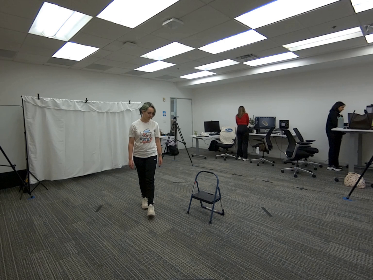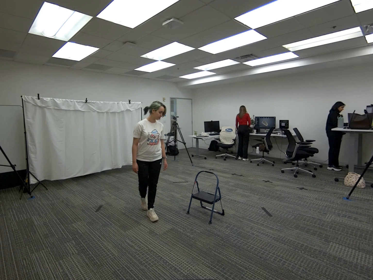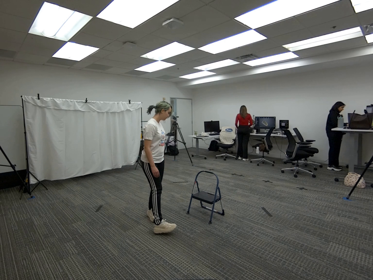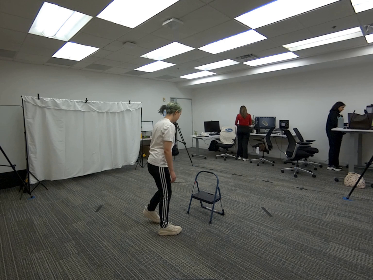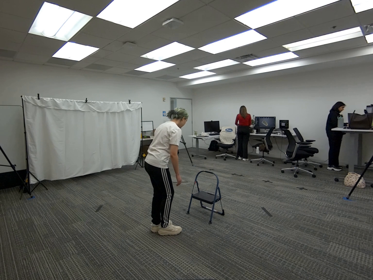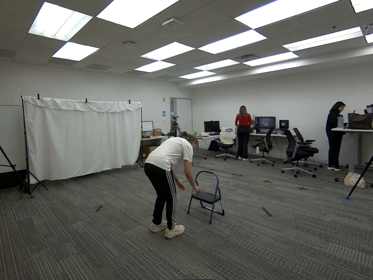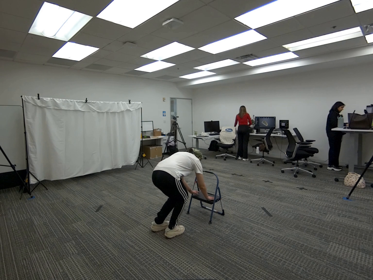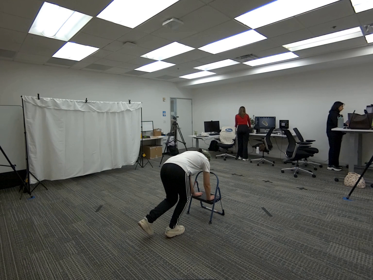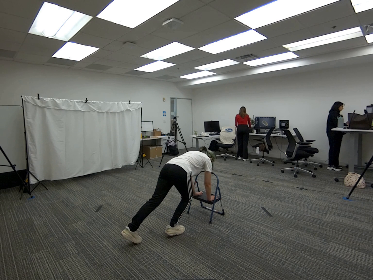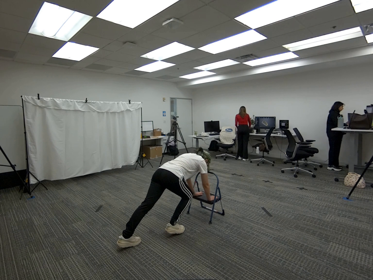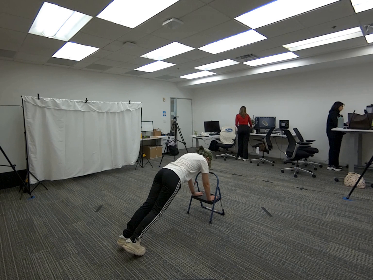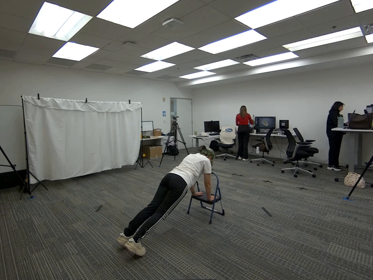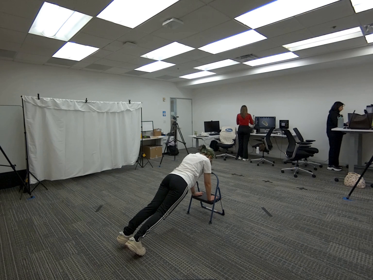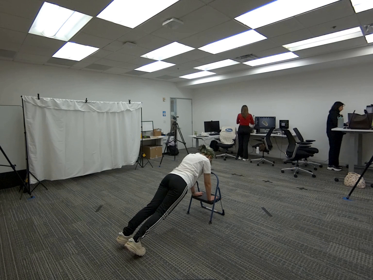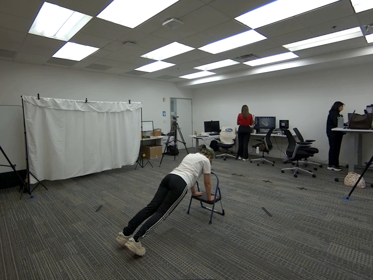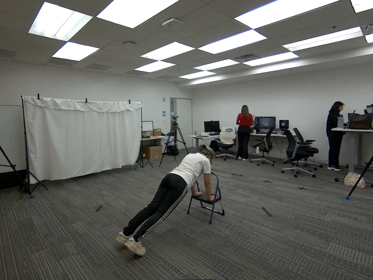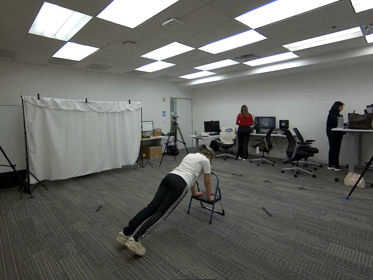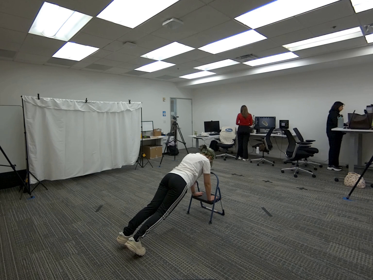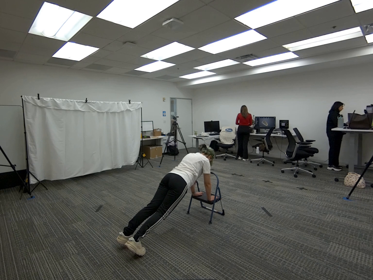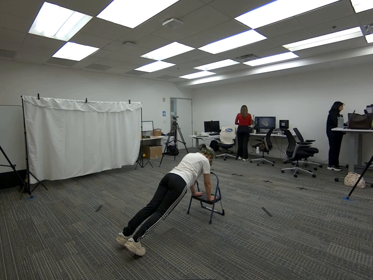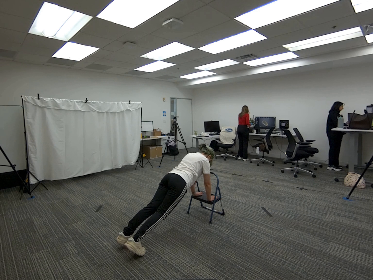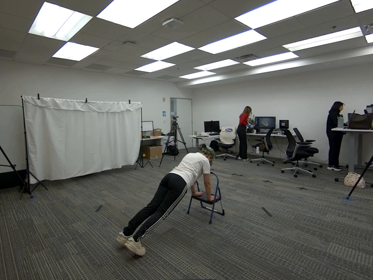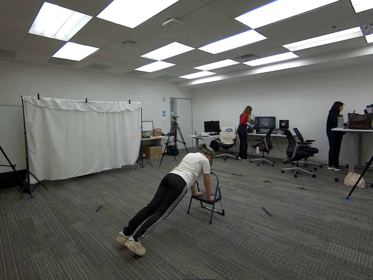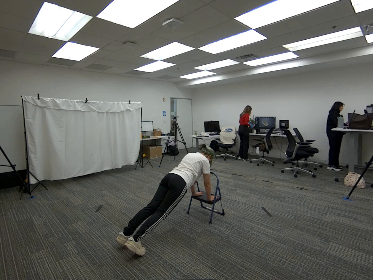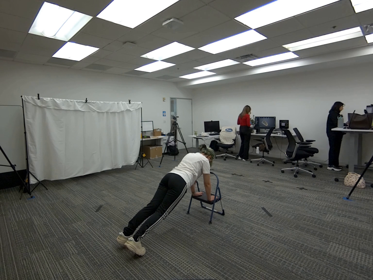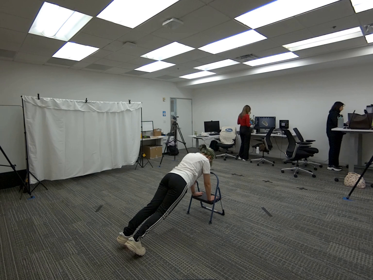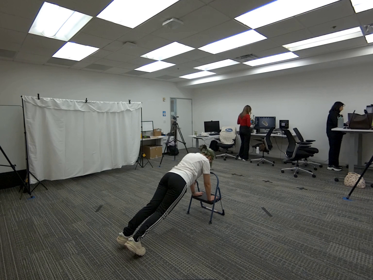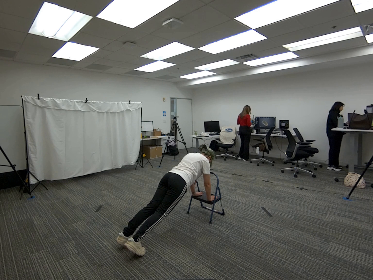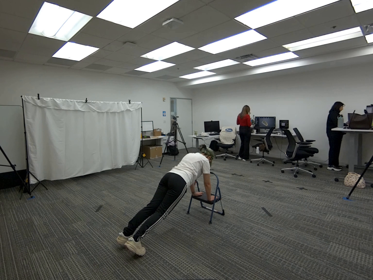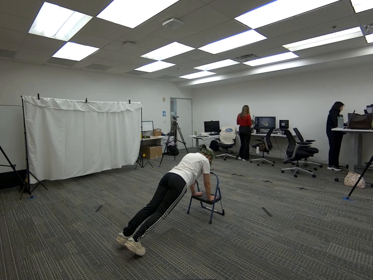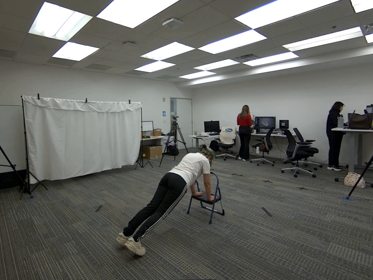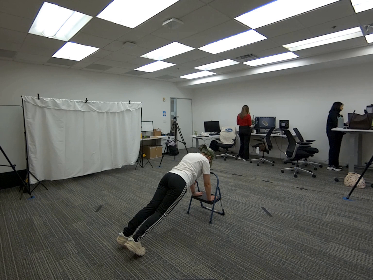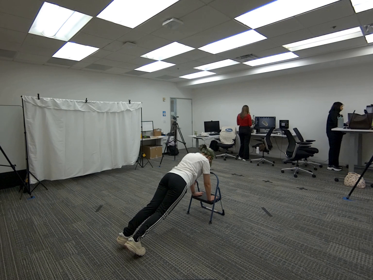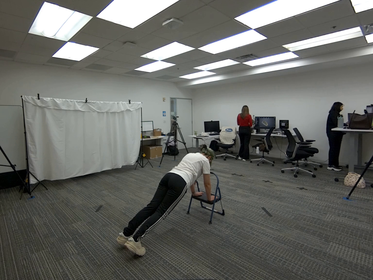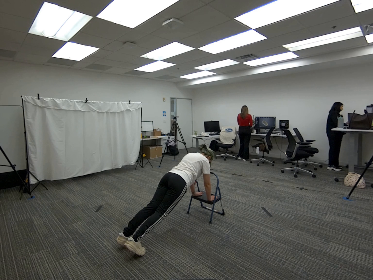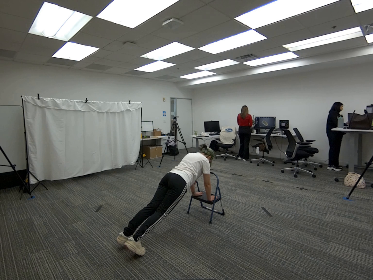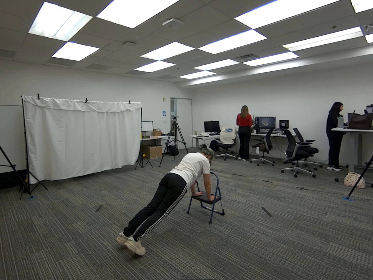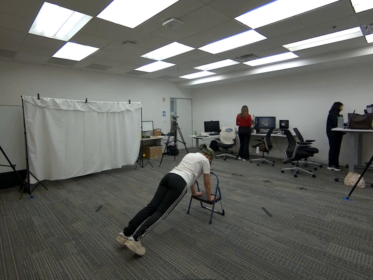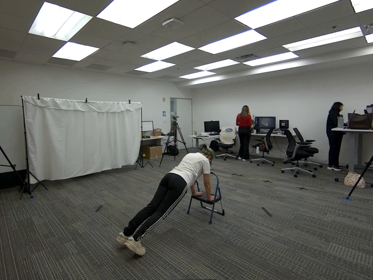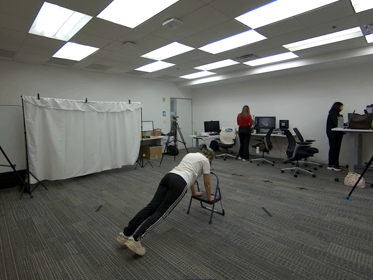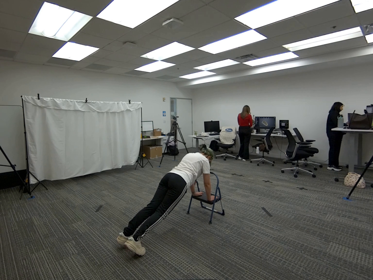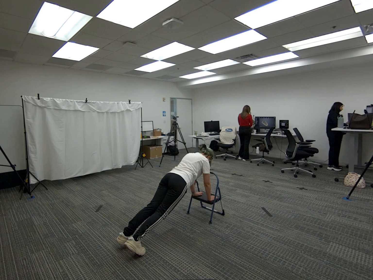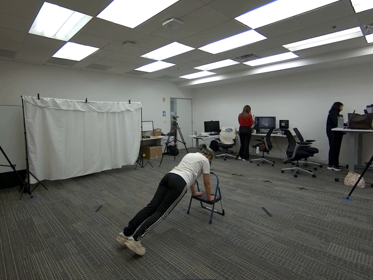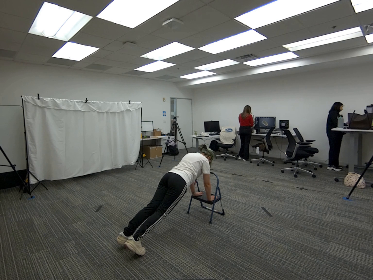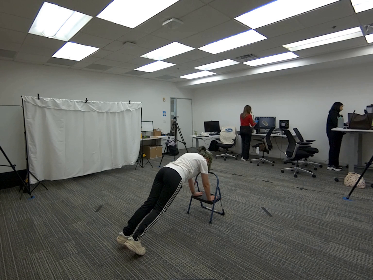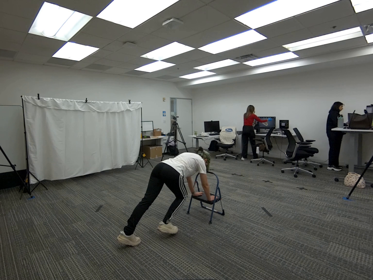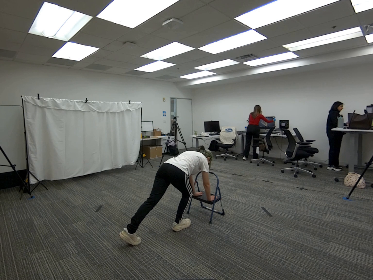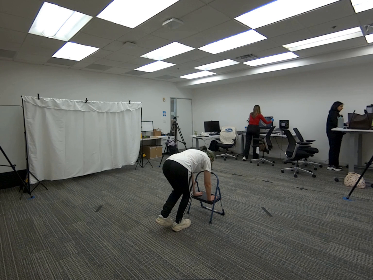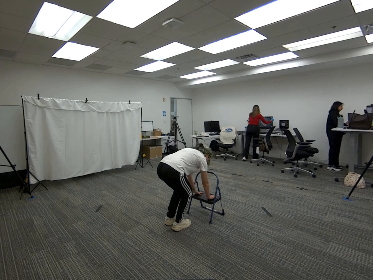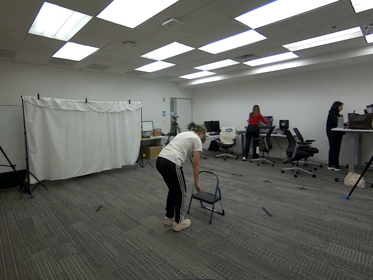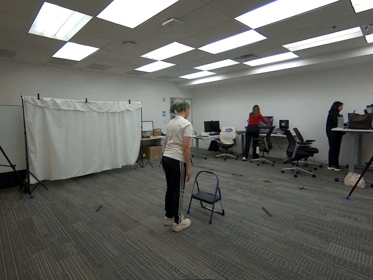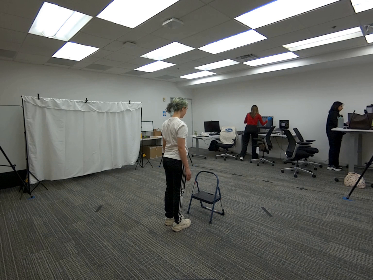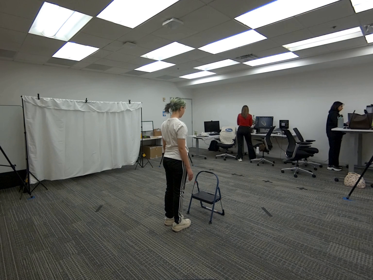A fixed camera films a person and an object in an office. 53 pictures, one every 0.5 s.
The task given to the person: Walk over to the step ladder and hold onto the step ladder as you proceed to do a plank. Hold the plank for ~10 sec.
